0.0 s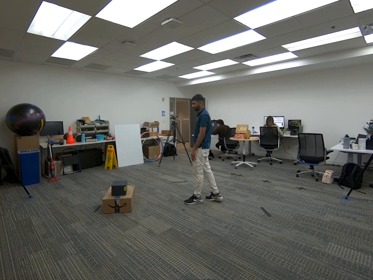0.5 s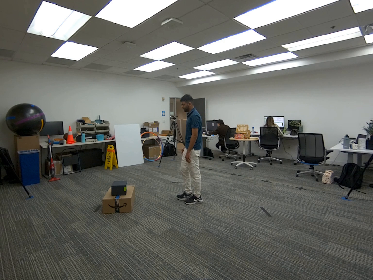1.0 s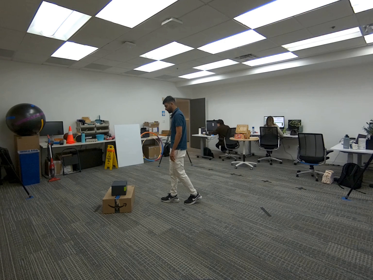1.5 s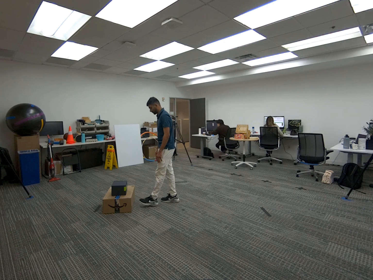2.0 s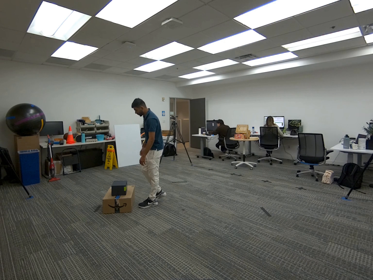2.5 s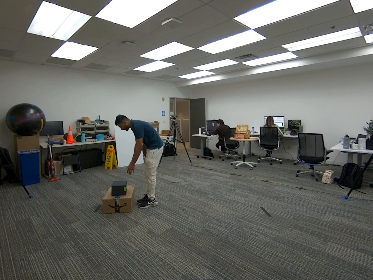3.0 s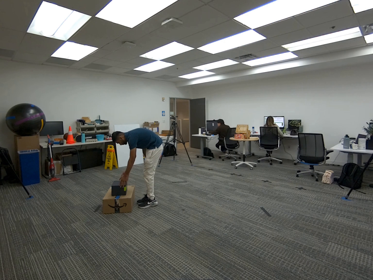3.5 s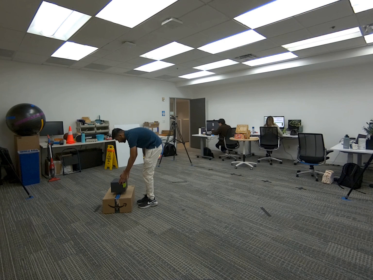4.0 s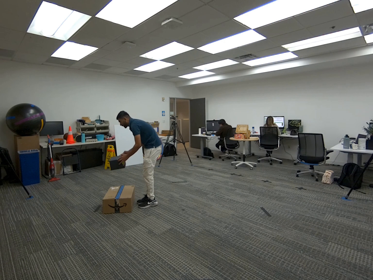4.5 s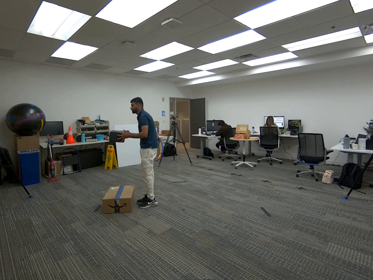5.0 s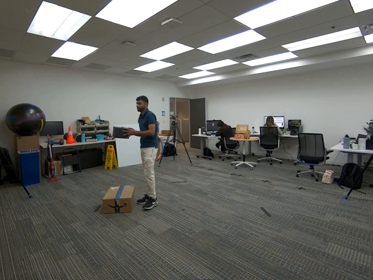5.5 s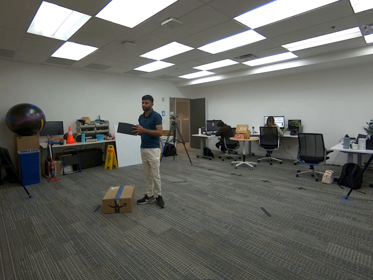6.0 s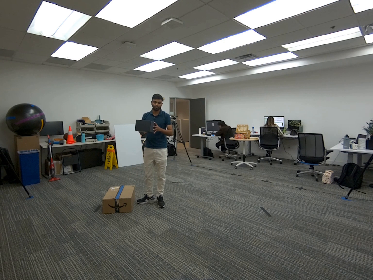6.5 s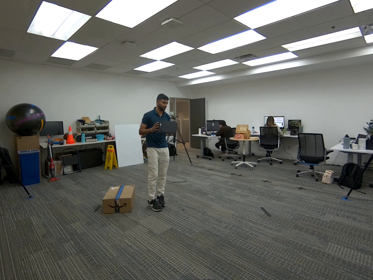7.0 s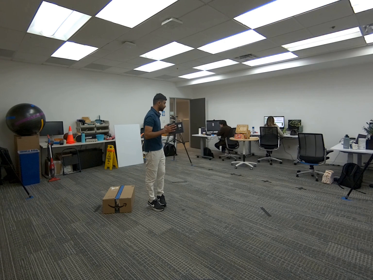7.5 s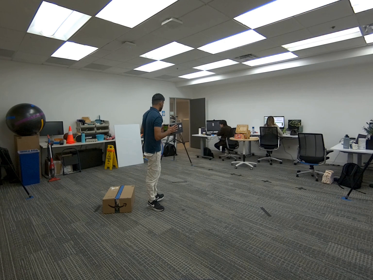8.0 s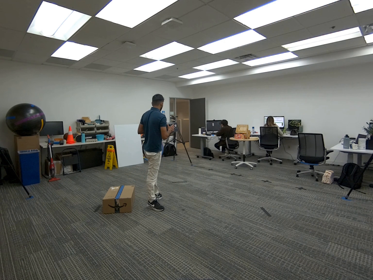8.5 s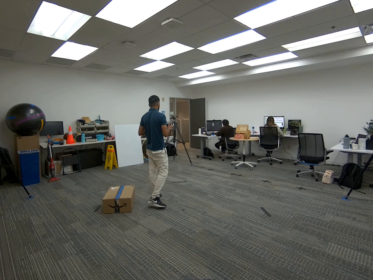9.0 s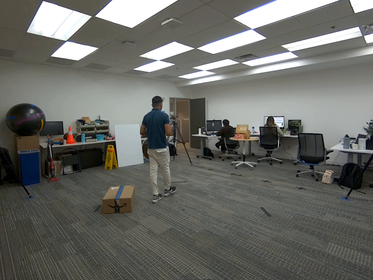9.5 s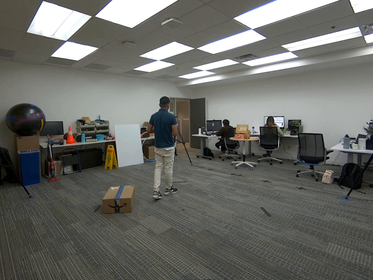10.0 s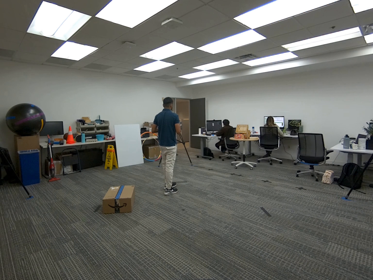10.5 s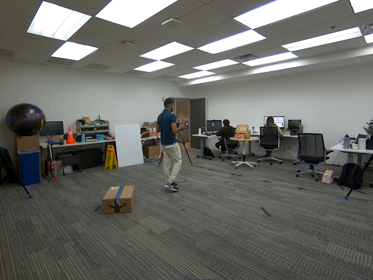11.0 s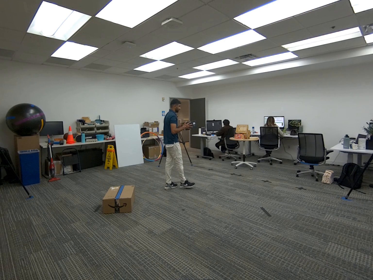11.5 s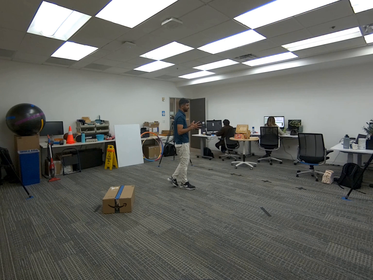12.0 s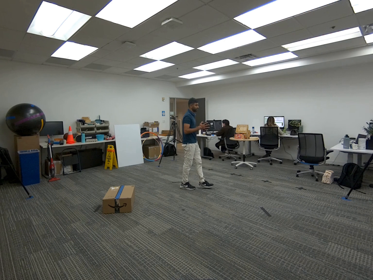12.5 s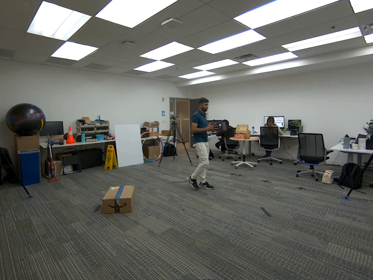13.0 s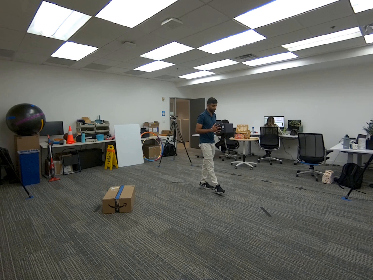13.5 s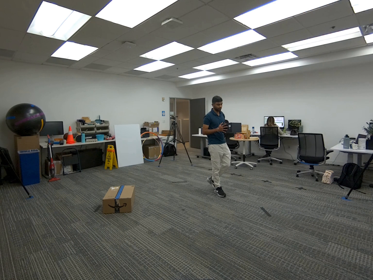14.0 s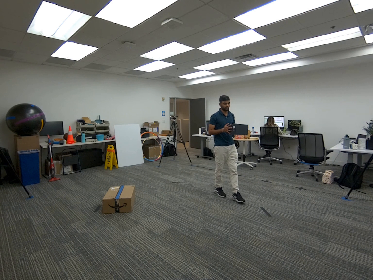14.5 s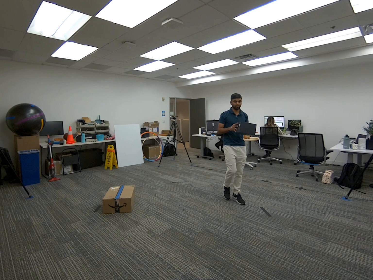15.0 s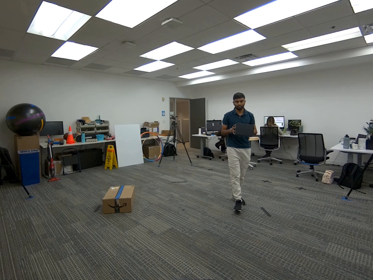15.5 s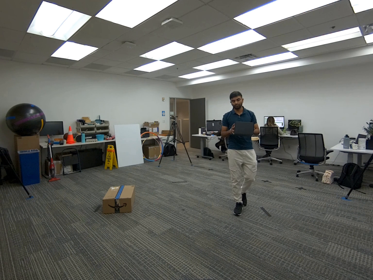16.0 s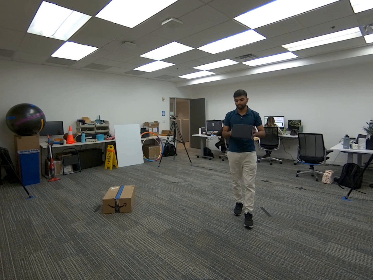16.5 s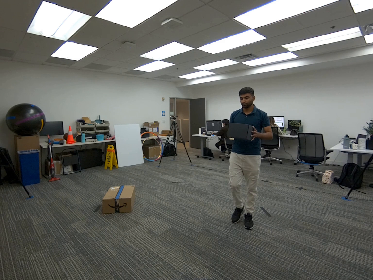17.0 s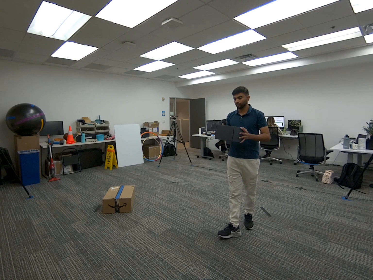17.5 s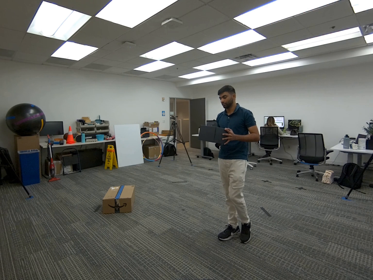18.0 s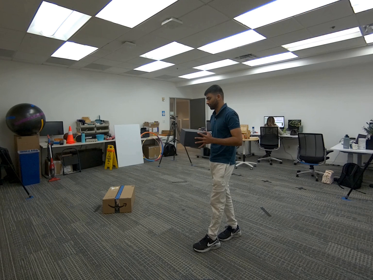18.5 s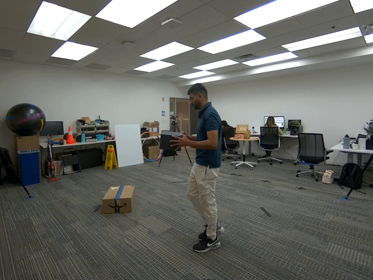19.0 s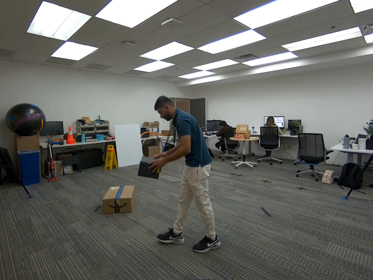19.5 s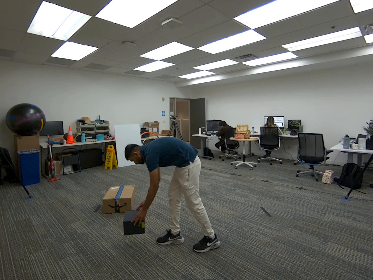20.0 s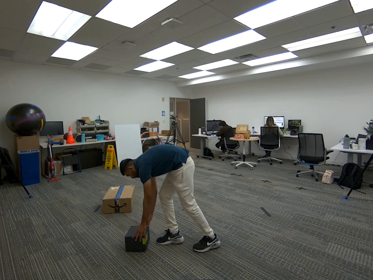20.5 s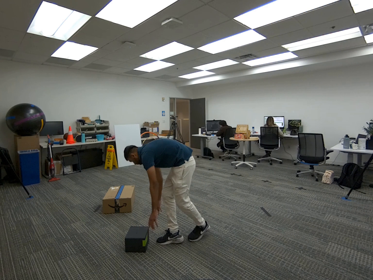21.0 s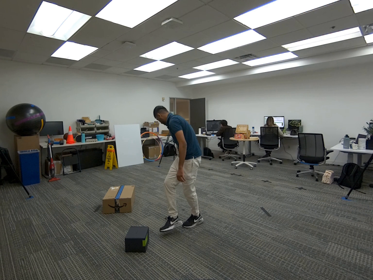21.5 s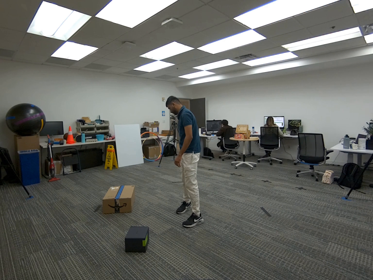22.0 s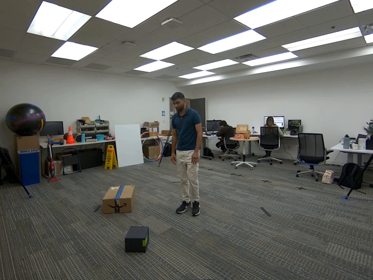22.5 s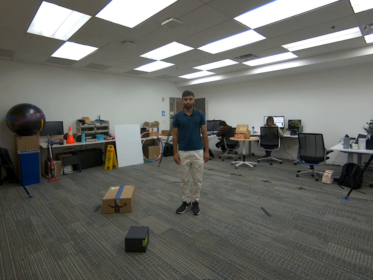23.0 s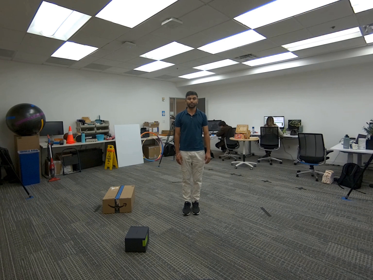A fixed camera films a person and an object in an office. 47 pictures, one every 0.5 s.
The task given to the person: Walk to the black square box from the big brown cardboard box, pick up the black square box with both hands, and place the black square box to the ground.
